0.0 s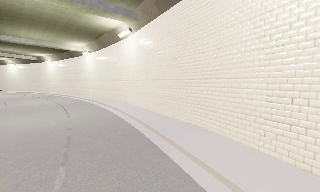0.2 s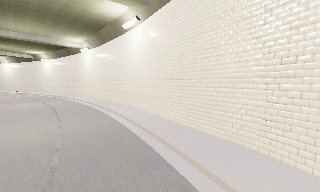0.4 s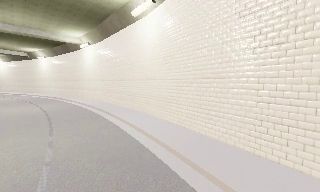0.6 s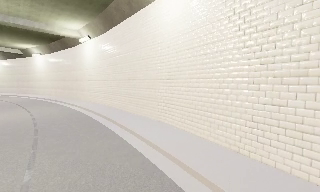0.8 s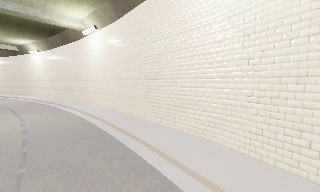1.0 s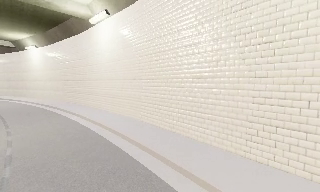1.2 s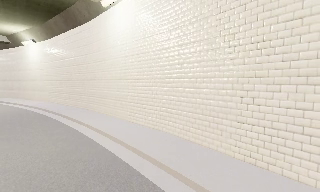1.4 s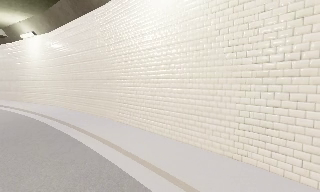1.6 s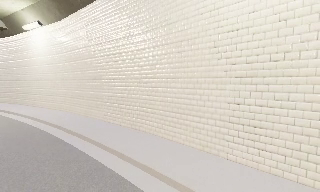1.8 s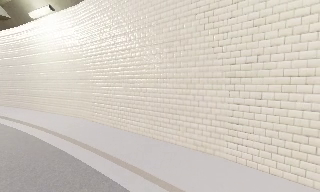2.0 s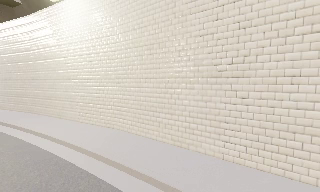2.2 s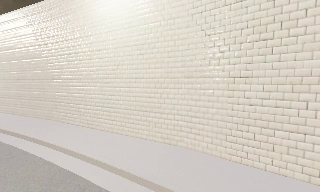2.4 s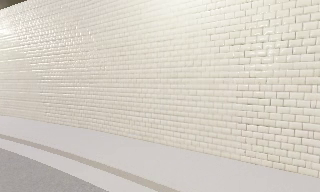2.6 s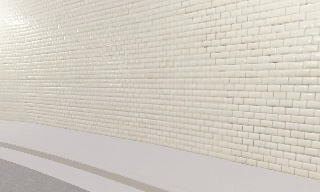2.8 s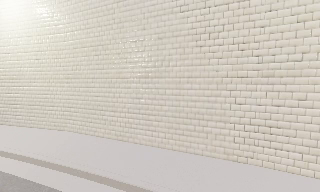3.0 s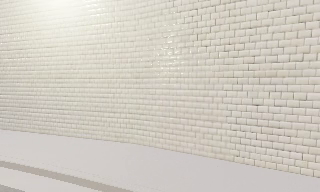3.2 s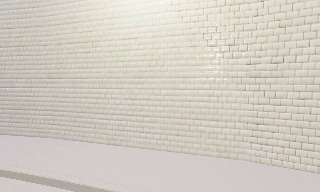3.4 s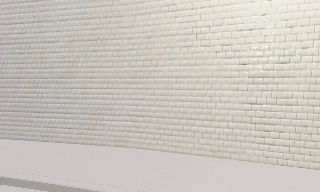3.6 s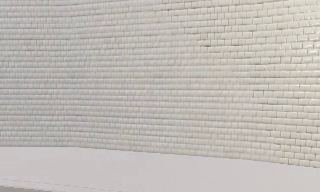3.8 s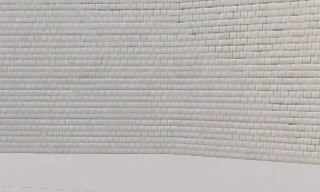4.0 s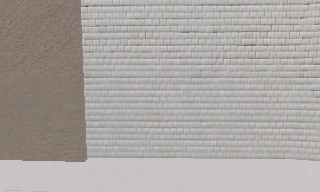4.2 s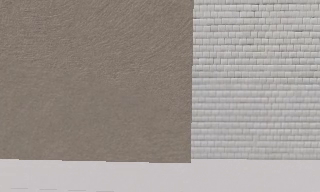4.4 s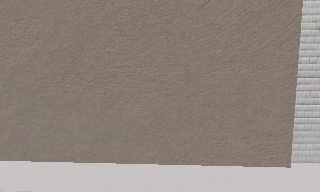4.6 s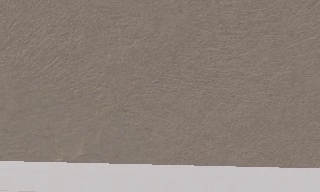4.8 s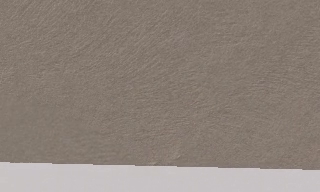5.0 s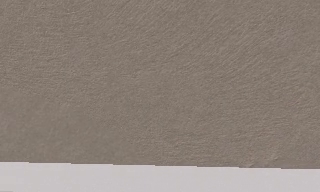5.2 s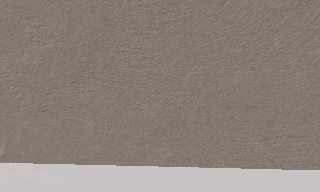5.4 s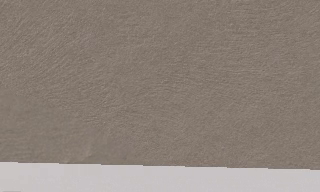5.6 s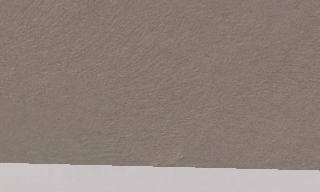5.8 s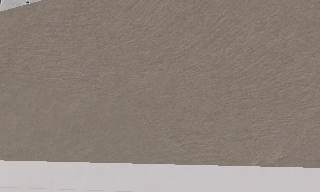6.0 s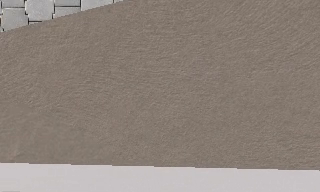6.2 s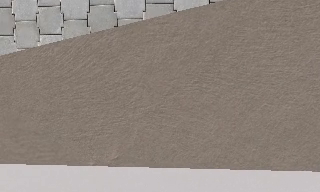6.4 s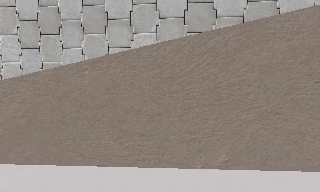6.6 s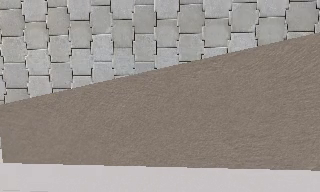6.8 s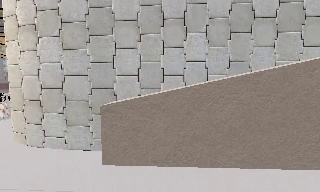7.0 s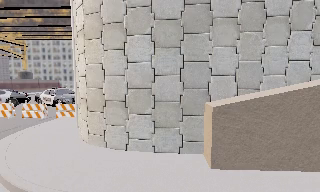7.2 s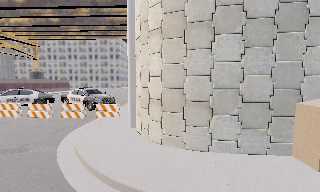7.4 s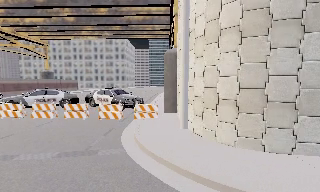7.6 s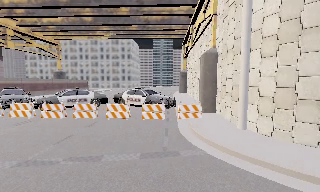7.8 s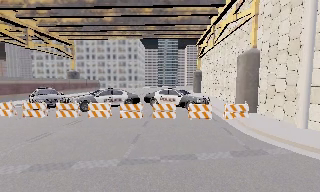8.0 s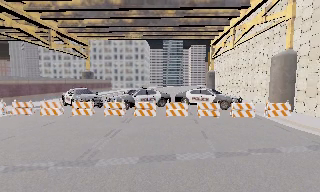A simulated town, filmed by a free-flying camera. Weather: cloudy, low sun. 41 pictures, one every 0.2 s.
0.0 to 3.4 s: The camera travels to its left and forward, about 45 m, so close, fixed things drift to the right.
3.4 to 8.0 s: The camera travels to its left, about 55 m, so close, fixed things drift to the right.
The film runs forward here.
